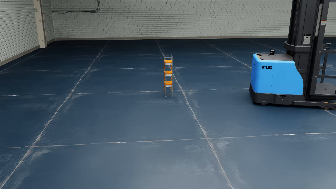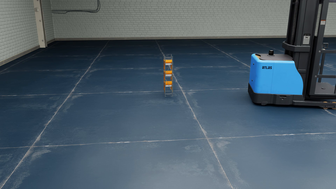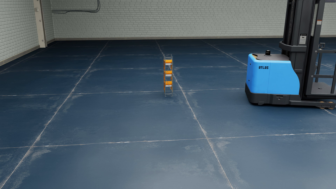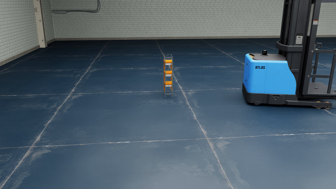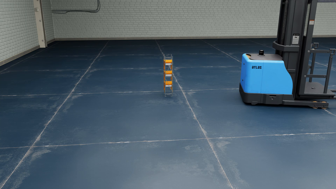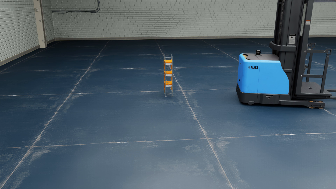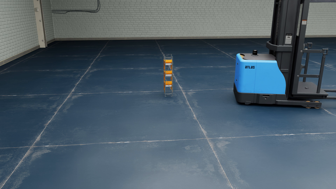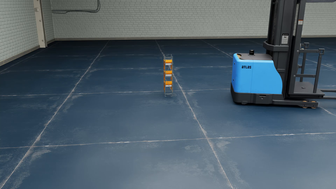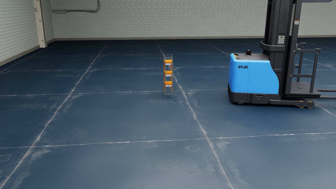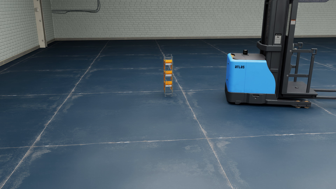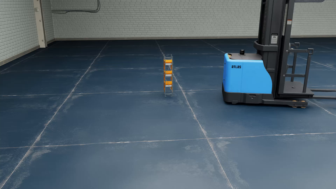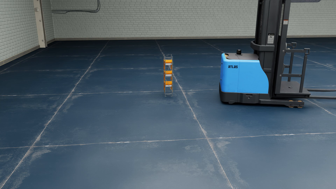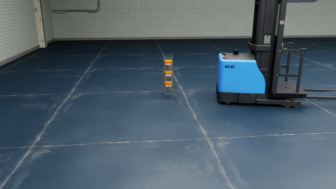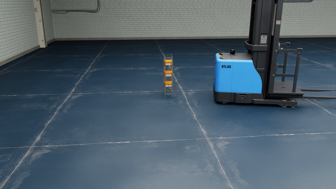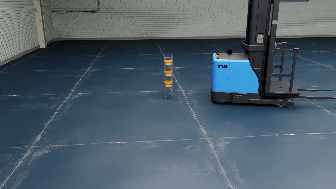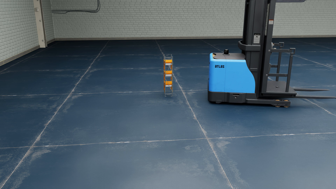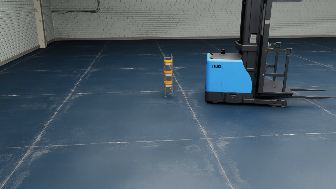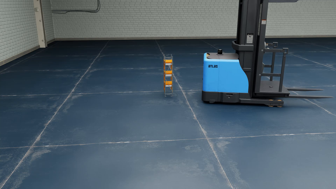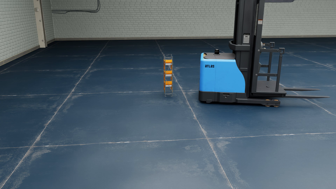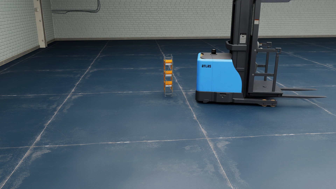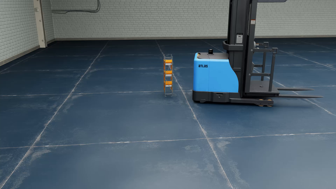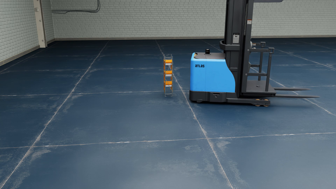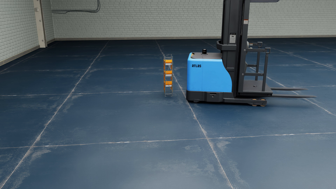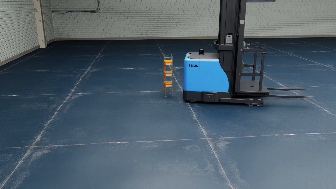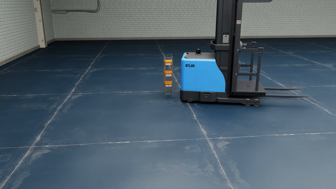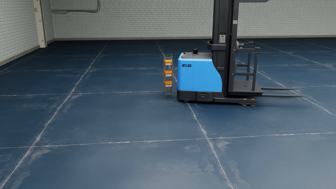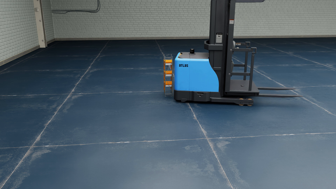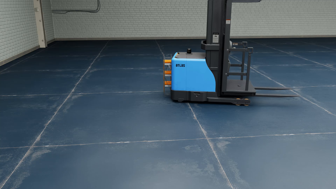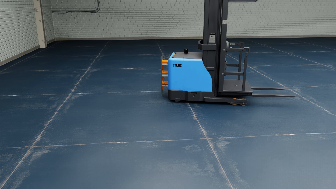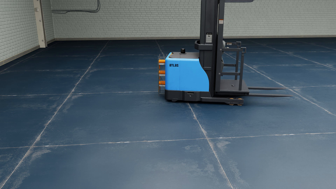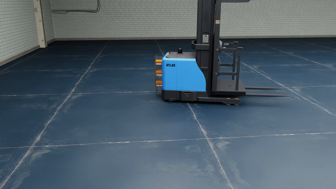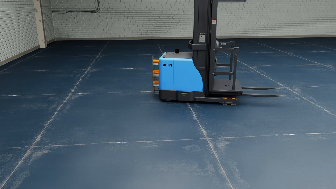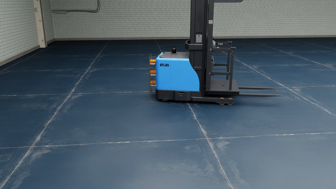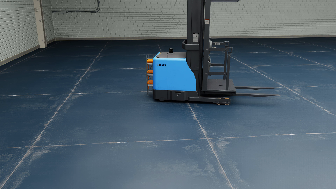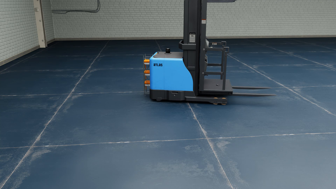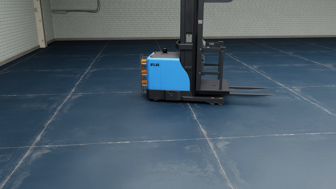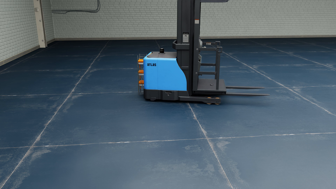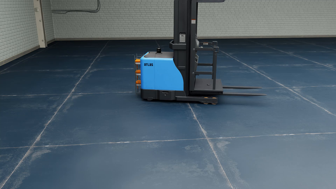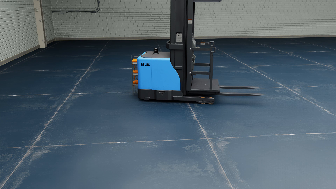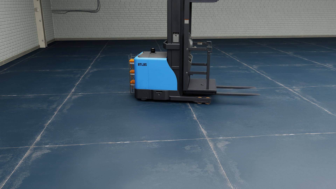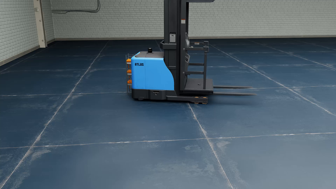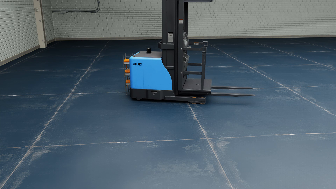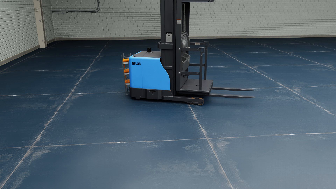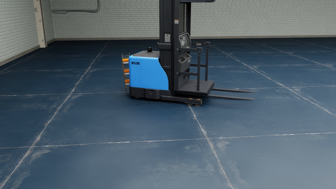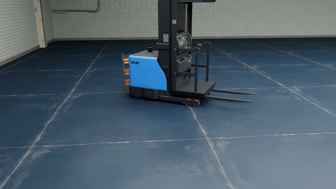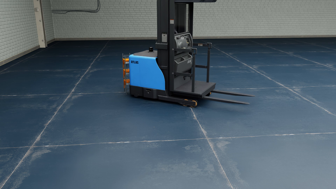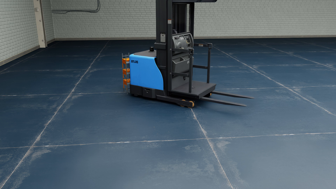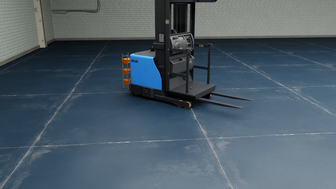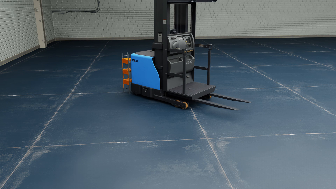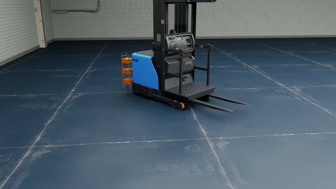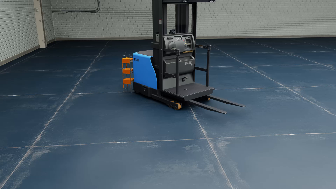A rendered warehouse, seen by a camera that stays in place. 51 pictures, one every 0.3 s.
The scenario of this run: A forklift runs into an object in its way.
